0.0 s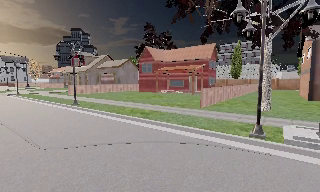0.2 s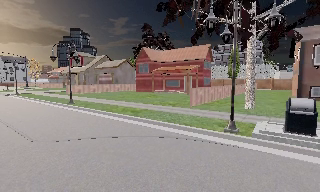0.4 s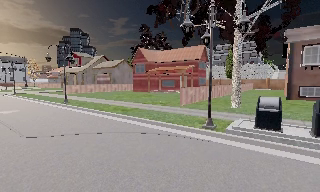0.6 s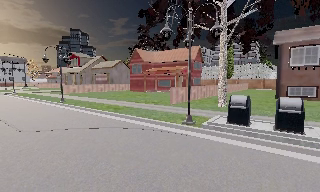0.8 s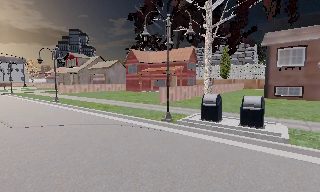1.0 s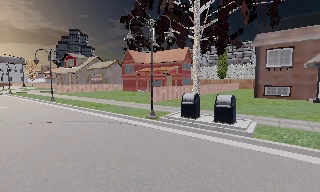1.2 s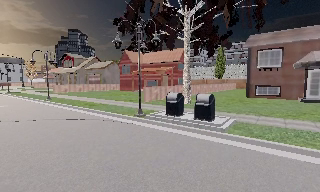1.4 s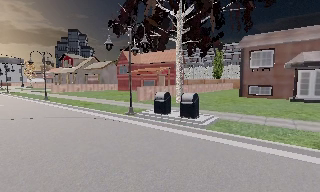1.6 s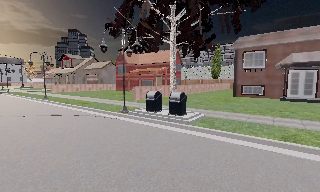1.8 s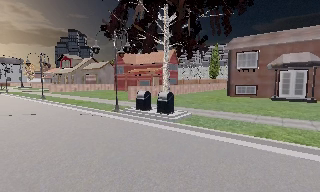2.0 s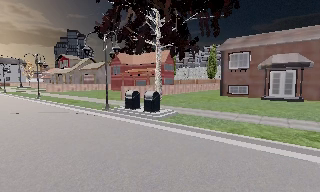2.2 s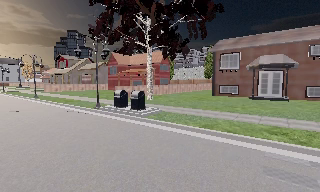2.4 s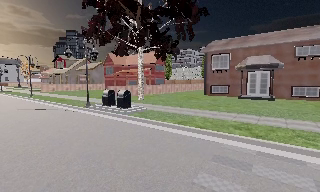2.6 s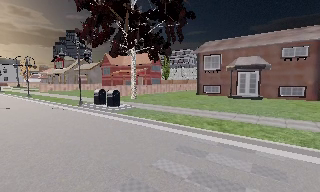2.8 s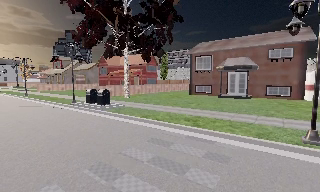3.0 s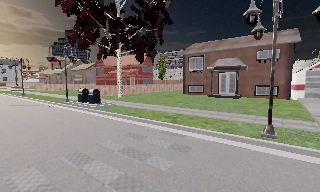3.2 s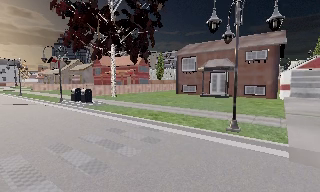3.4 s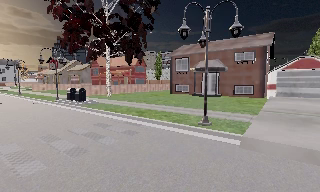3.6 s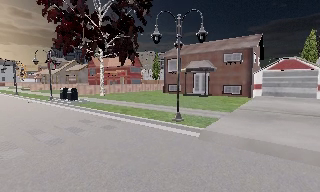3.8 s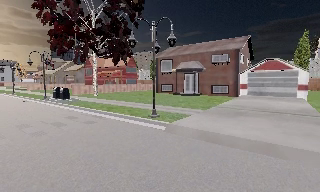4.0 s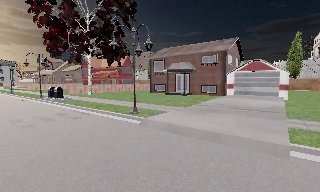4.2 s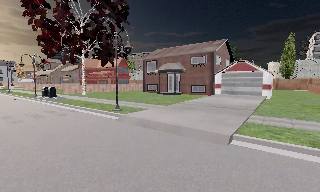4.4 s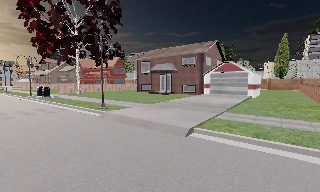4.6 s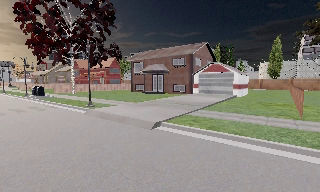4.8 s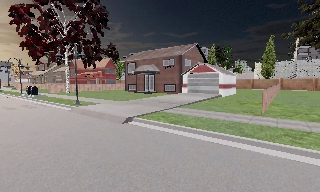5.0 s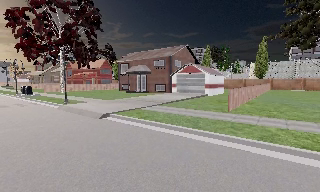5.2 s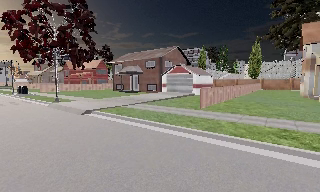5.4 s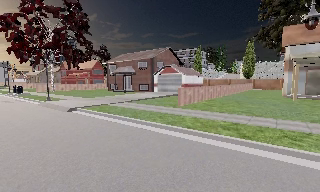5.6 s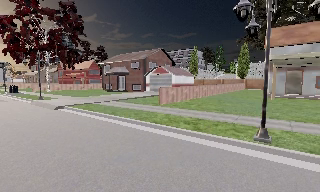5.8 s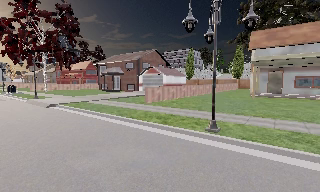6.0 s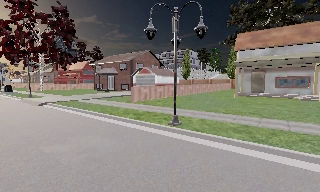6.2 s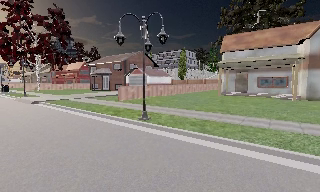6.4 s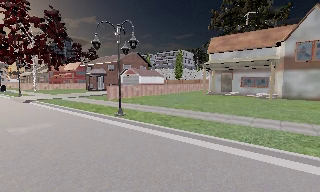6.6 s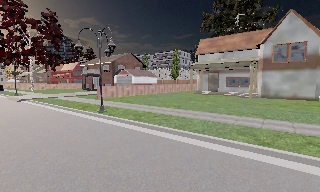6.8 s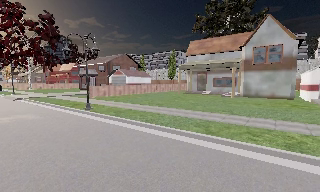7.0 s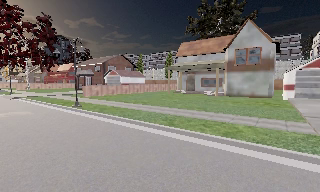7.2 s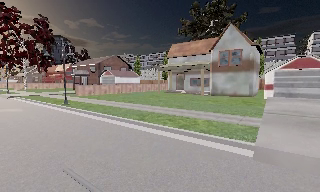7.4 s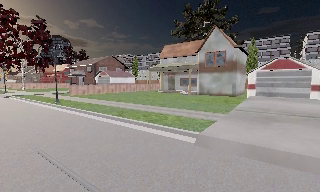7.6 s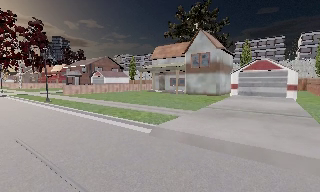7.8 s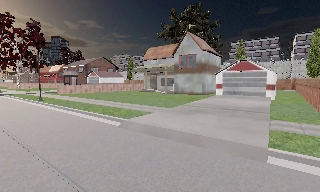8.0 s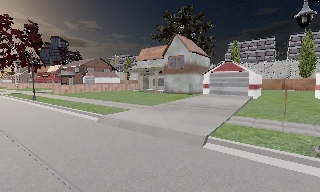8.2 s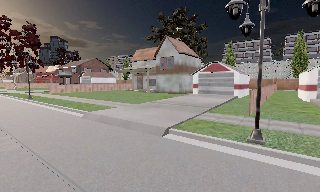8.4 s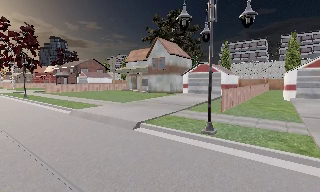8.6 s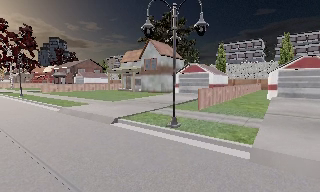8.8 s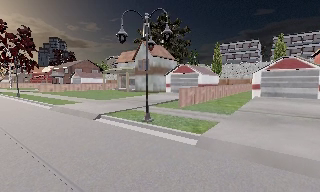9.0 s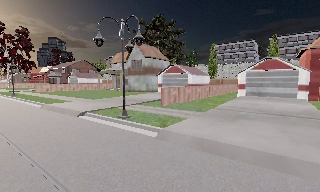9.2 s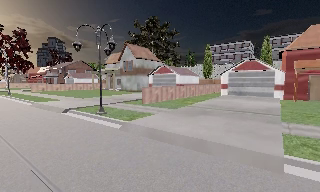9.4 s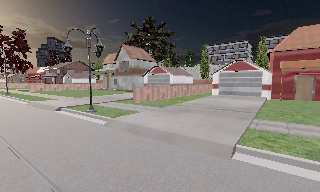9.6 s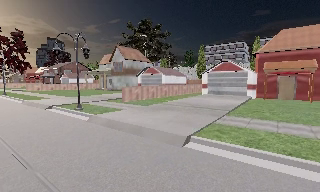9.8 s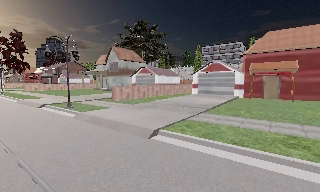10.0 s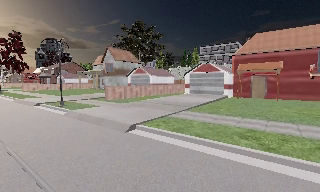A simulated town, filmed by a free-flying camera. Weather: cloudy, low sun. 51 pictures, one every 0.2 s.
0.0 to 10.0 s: The camera travels to its right and backward, about 65 m, so close, fixed things drift to the left. It gains speed.
The film runs backward here.
